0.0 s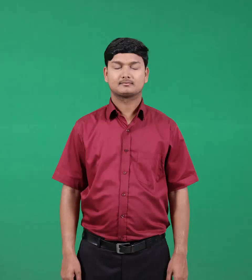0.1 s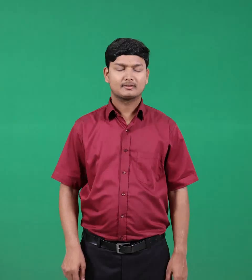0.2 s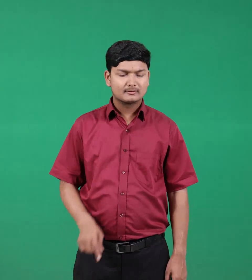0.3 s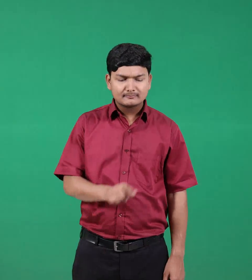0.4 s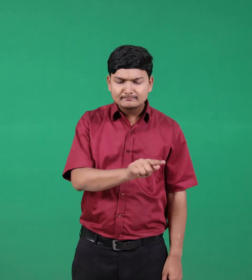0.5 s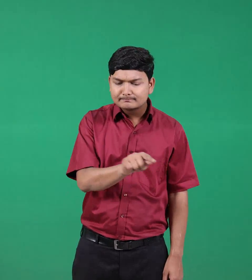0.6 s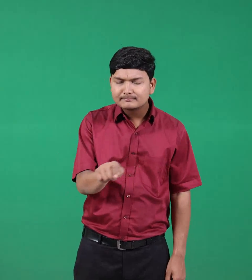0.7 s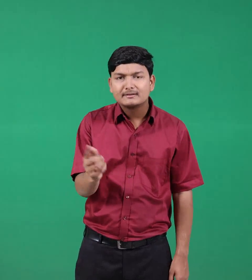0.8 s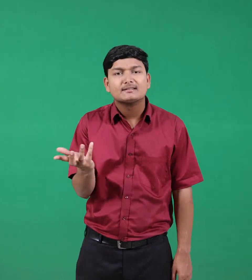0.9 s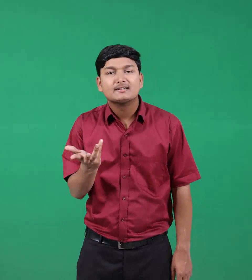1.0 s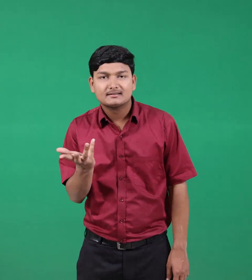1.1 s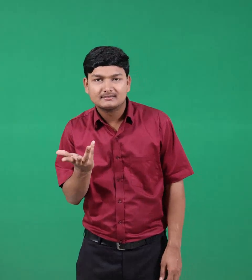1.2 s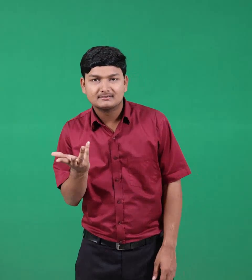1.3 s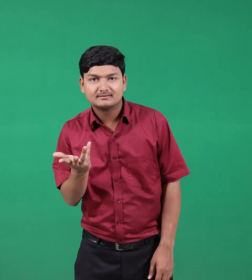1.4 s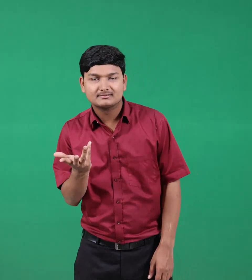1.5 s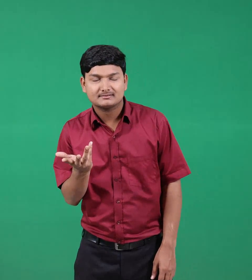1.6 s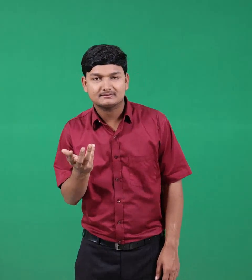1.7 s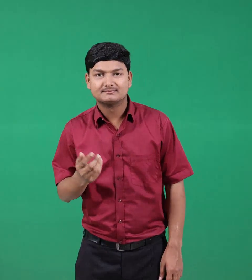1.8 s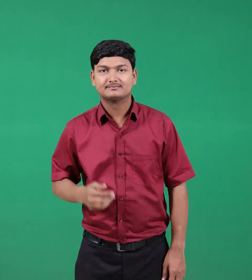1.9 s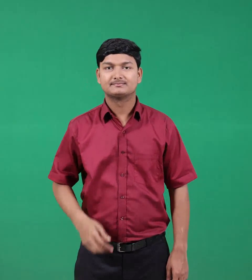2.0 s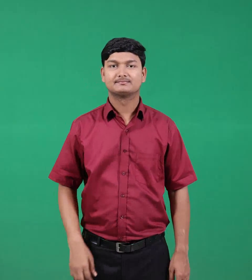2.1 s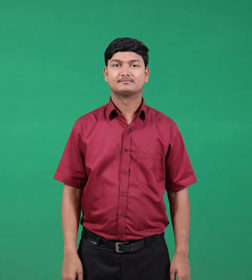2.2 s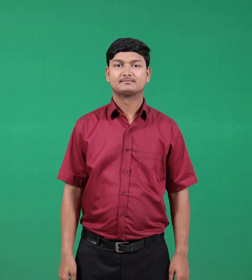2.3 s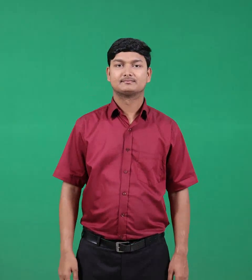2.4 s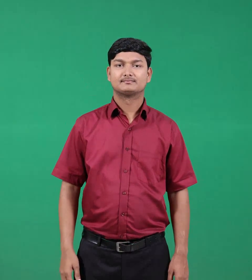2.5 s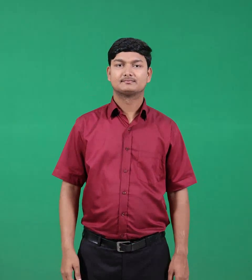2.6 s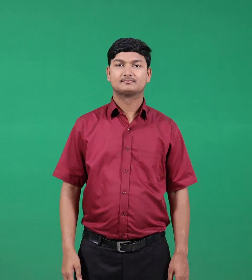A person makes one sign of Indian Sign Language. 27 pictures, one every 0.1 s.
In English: which
